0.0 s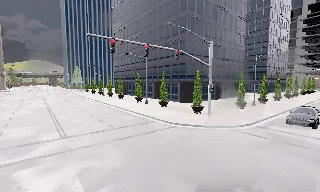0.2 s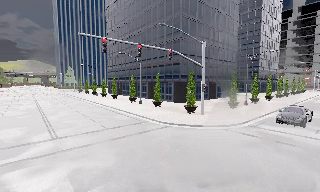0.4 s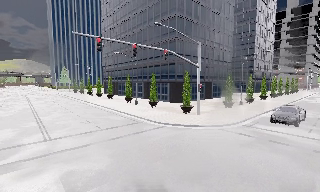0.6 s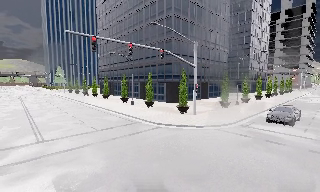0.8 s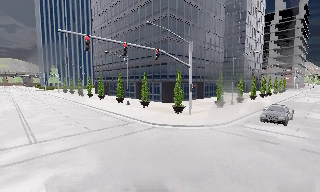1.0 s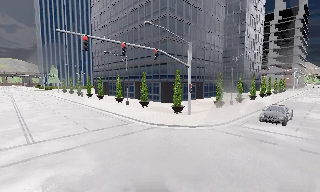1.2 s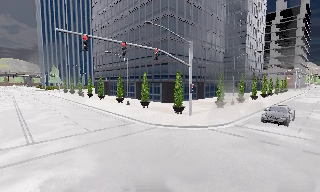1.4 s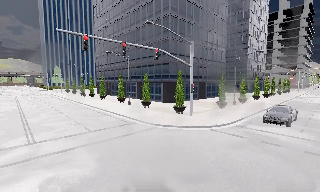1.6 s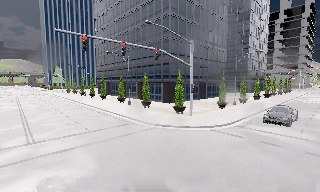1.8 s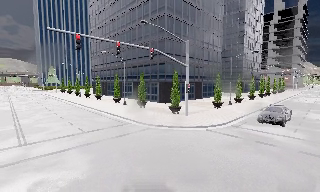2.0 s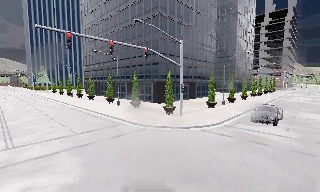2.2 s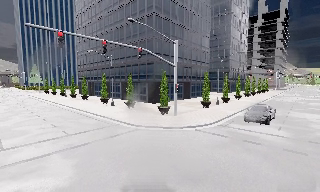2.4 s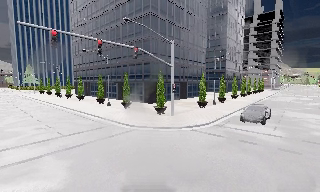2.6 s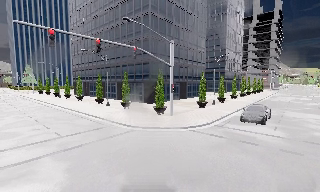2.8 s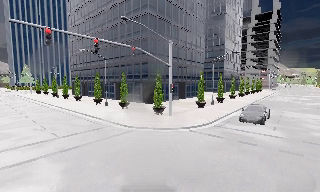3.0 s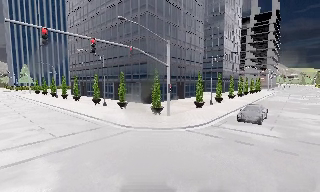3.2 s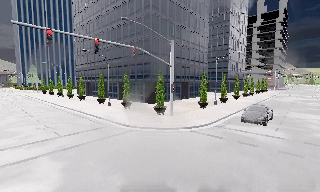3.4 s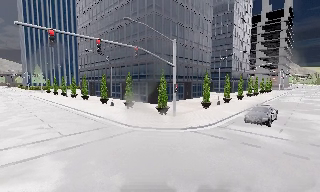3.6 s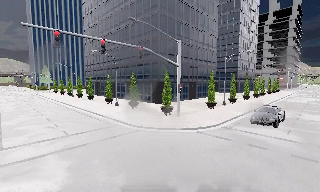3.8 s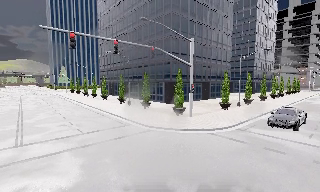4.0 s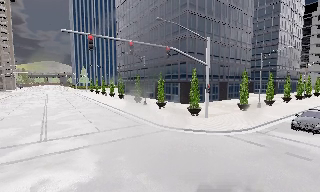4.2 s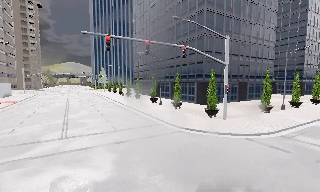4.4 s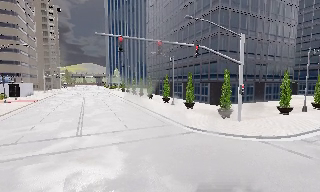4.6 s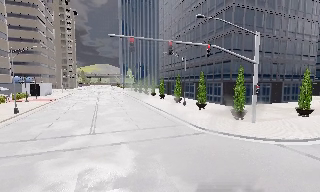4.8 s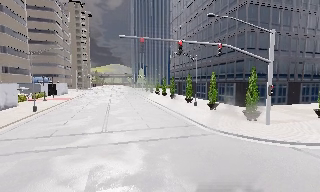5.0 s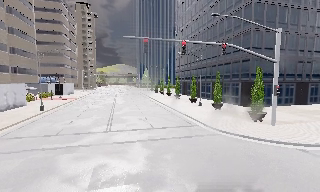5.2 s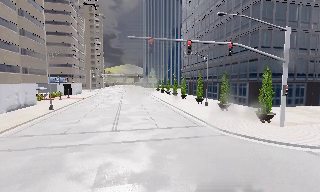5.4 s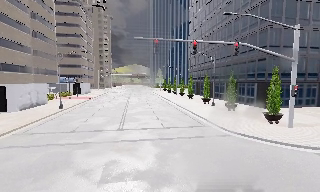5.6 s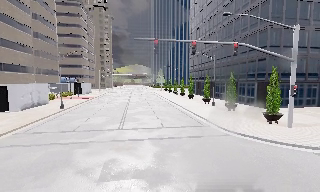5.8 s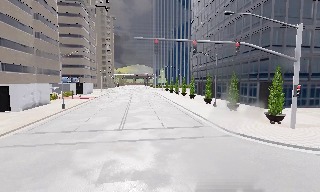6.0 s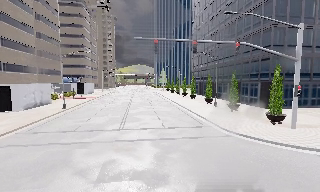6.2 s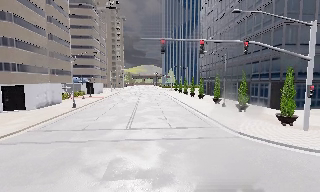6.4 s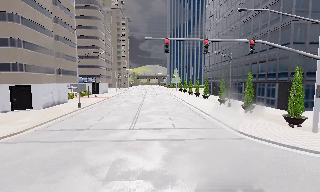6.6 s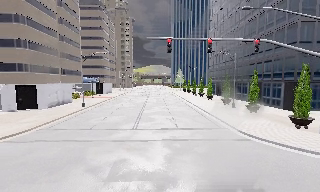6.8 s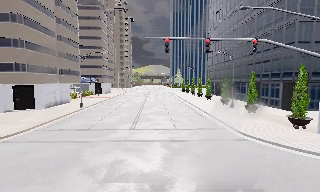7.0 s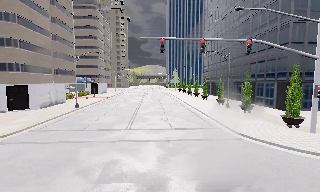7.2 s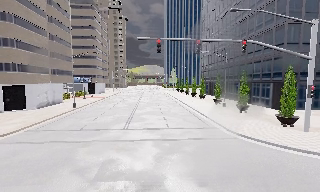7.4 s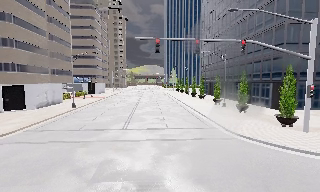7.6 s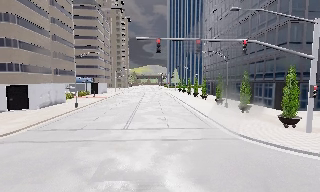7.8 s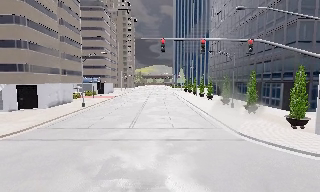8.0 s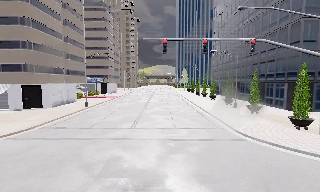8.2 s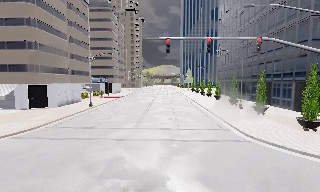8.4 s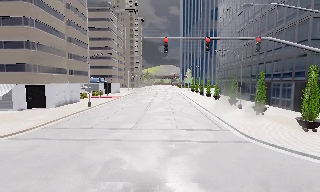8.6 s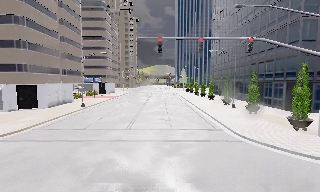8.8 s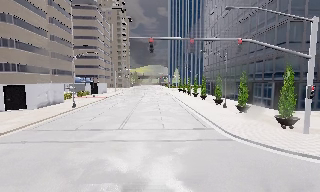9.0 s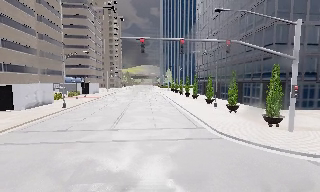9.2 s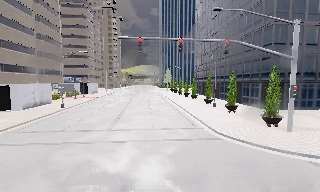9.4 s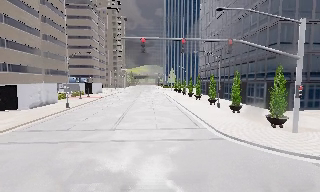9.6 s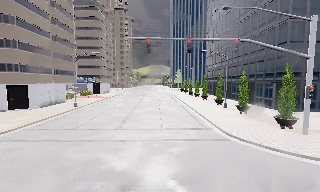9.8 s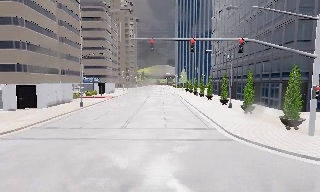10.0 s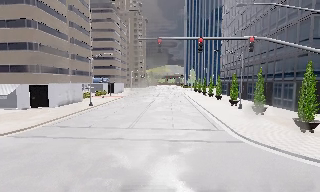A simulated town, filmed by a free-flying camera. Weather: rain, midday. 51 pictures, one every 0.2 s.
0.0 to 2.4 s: The camera swings to its right by about 10 degrees, and the scene slides to the left. It travels forward and to its right, about 1 m, so what stands in front looms larger.
2.4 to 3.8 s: The camera travels to its right, about 0.5 m.
3.8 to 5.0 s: The scene slides to the right, as the camera pans about 25 degrees to its left. It travels to its right, about 0.5 m.
5.0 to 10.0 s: The camera pans to its left, which is counterclockwise from overhead, by about 20 degrees. It travels to its right, about 2.5 m.
The film runs backward here.
